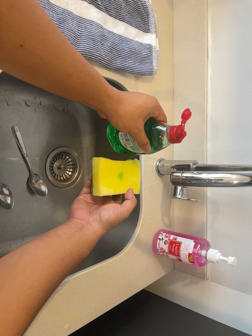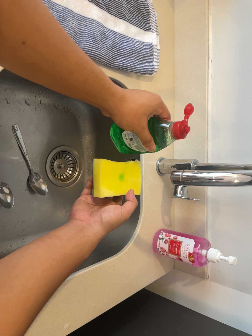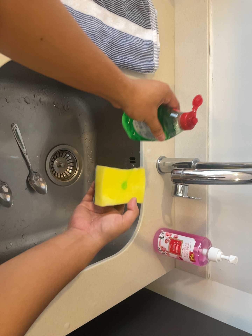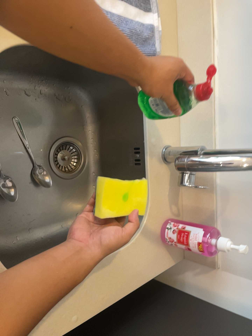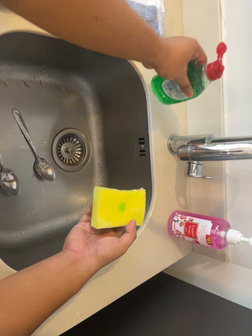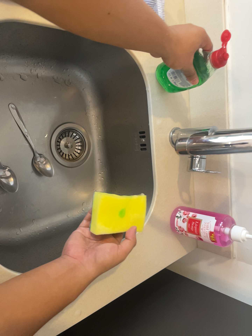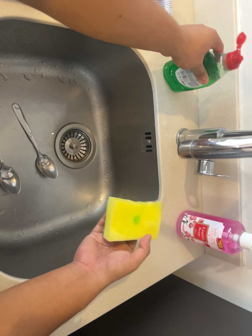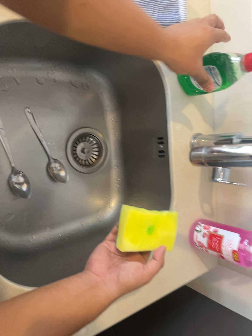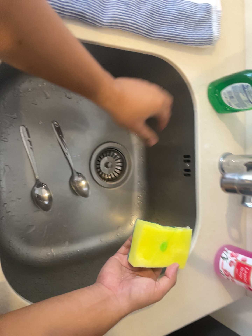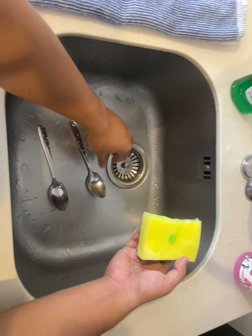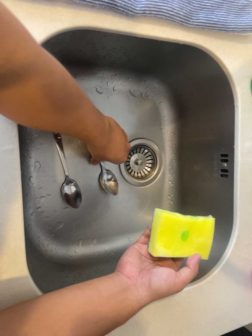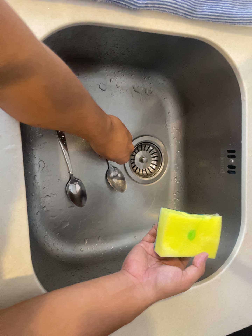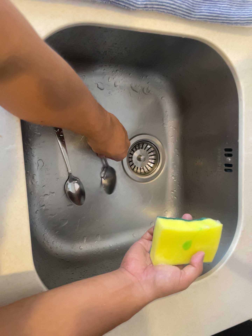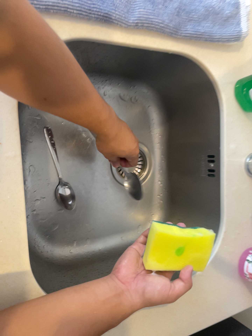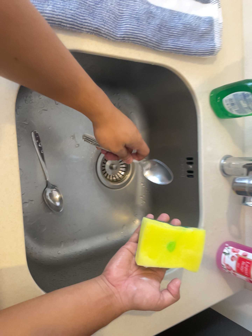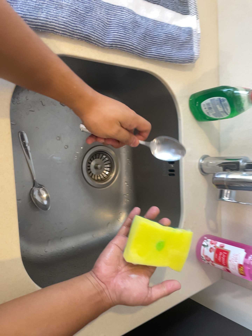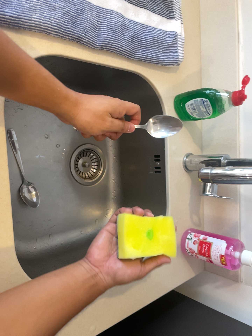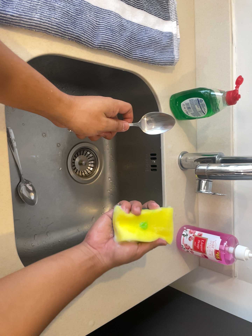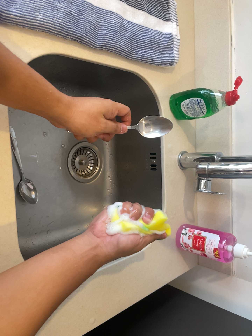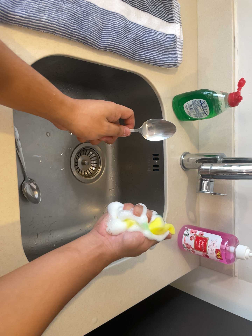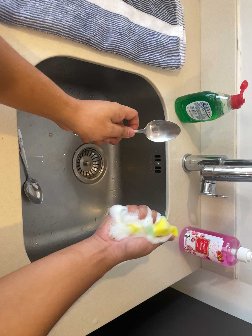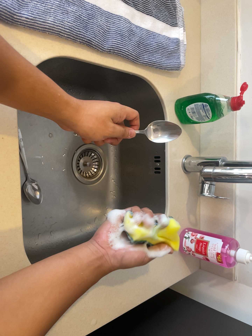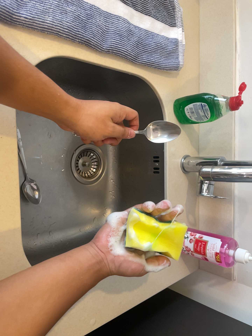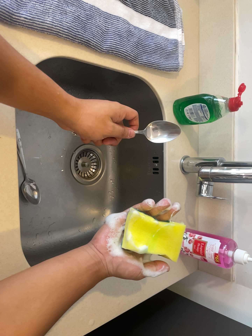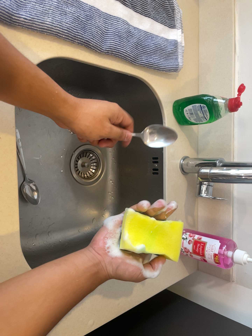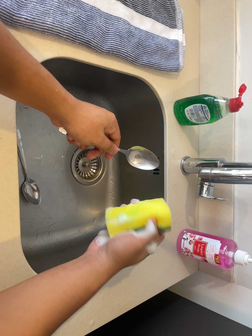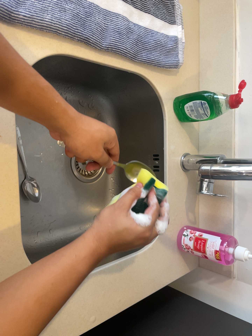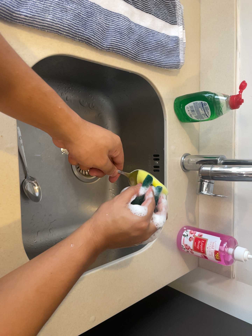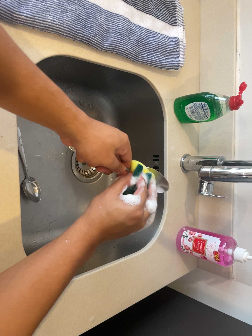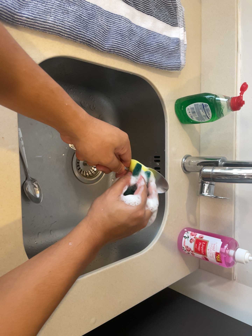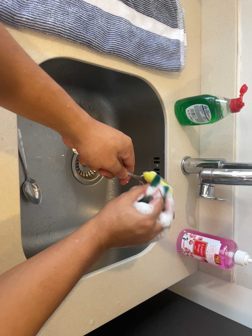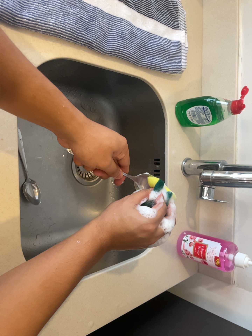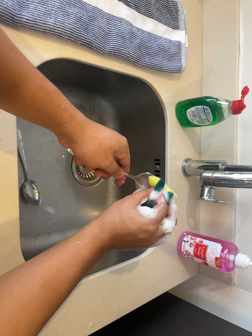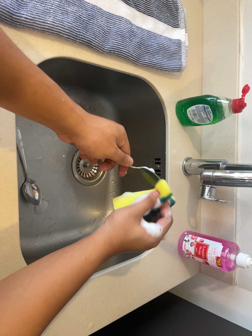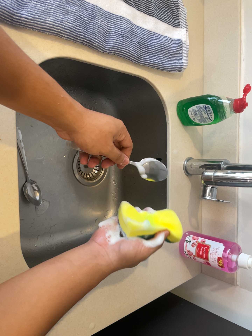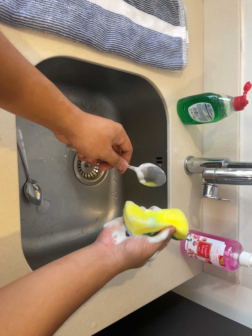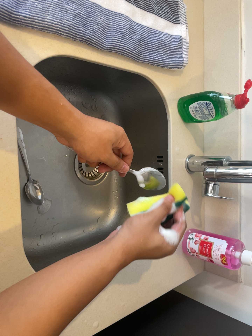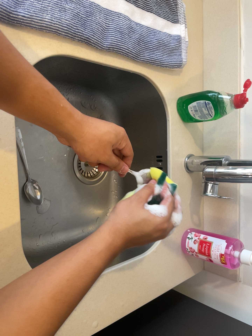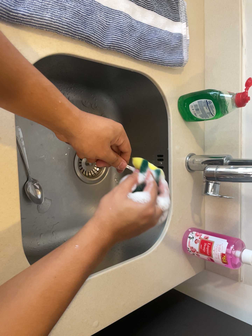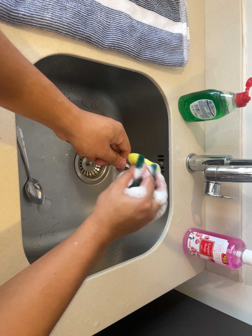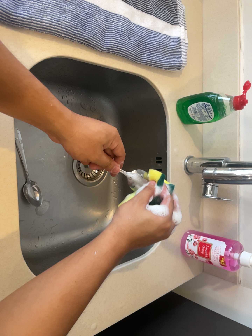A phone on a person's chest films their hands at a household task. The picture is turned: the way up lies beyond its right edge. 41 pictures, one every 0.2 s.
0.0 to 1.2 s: The camera travels forward and to its right, about 10 cm, so what stands in front looms larger.
1.2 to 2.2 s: The scene slides to the right, as the camera pans about 15 degrees to its left. It travels forward, about 7 cm, so what stands in front looms larger.
2.2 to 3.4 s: The camera swings to its right by about 20 degrees, and the scene slides to the left. It travels backward and to its left, about 14 cm, so what stands in front gets smaller.
3.4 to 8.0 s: The camera shifts only a little, or ends up much as it began.
The film runs forward here.
